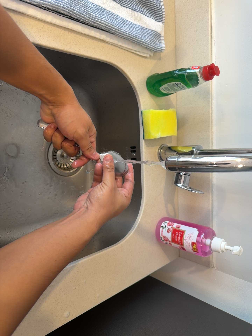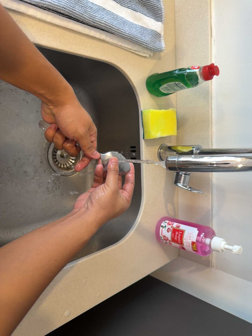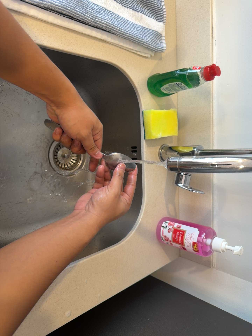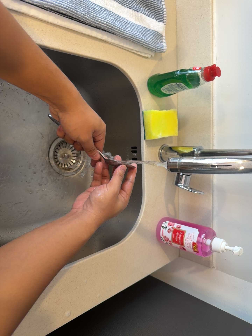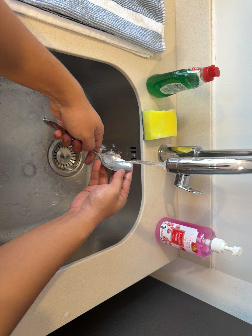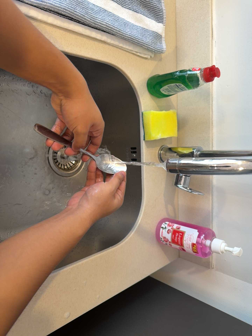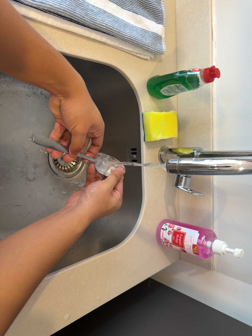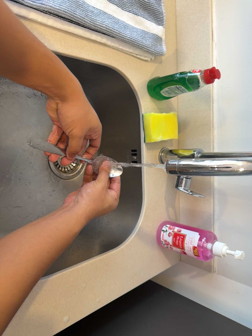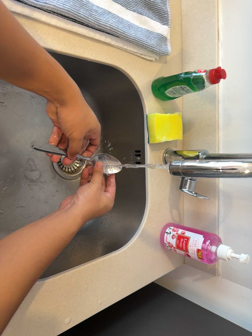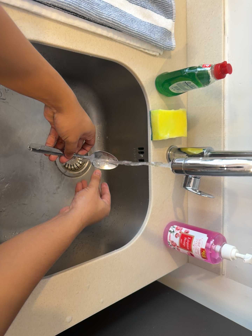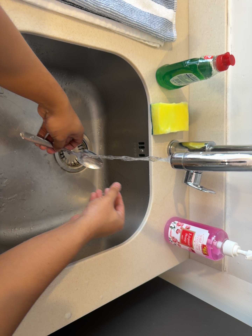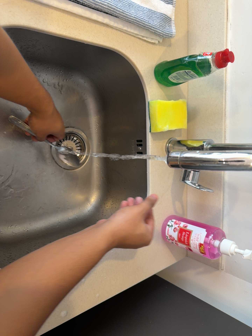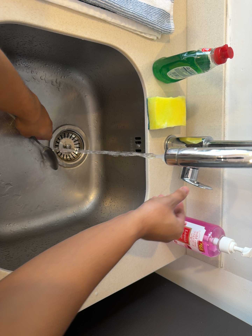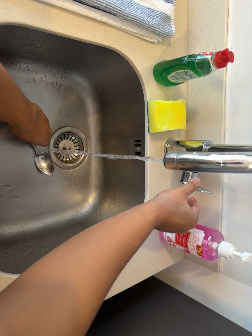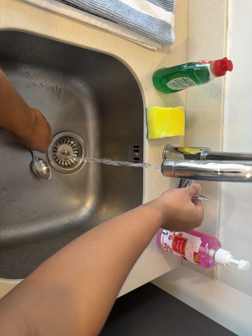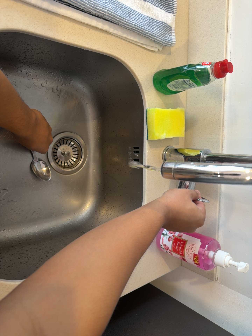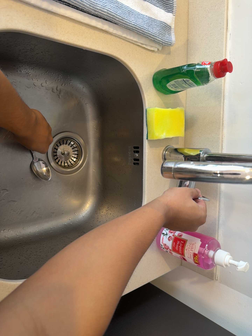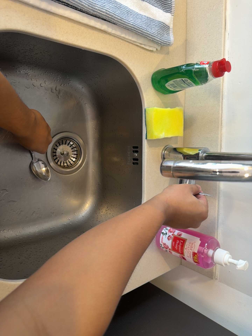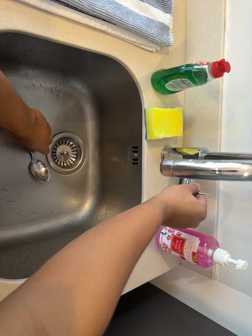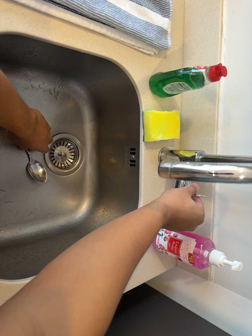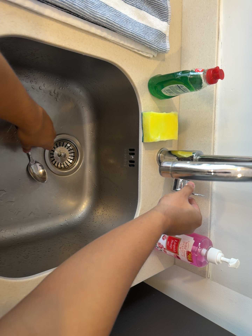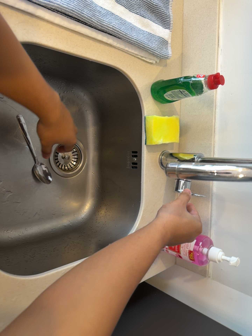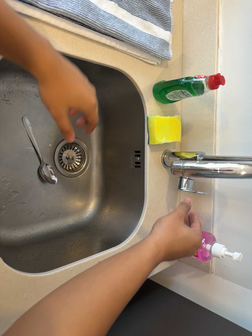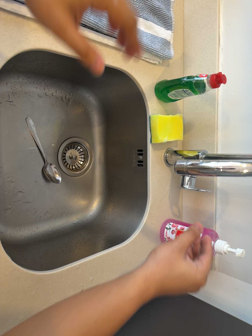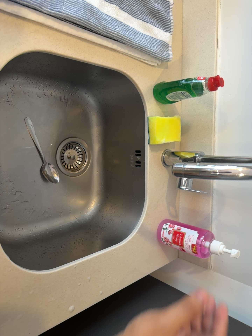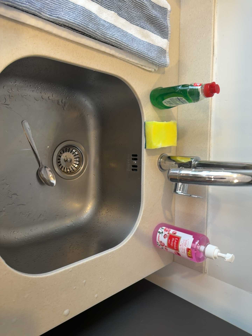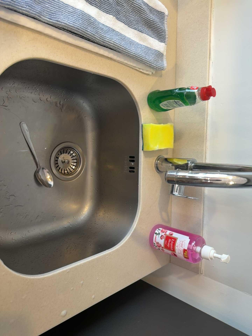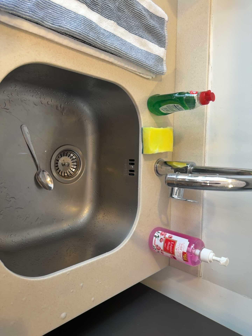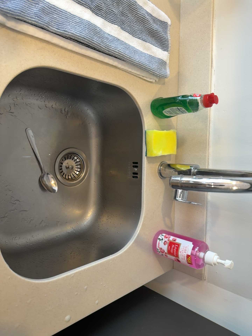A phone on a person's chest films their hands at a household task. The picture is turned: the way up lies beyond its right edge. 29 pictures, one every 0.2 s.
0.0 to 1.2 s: The camera keeps its place and its aim.
1.2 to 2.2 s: The camera shifts only a little, or ends up much as it began.
2.2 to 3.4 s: The camera keeps its place and its aim.
3.4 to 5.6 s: The camera travels backward and to its left, about 10 cm, so what stands in front gets smaller.
The film runs backward here.
